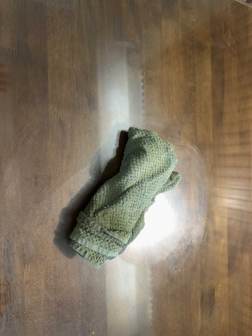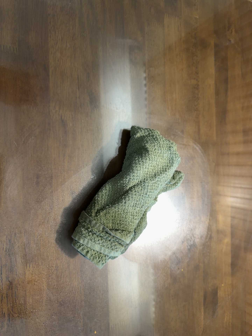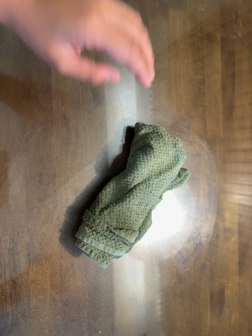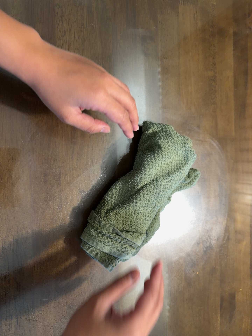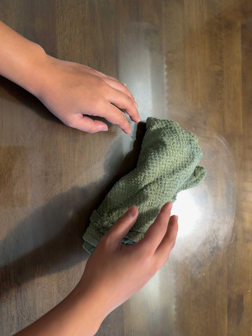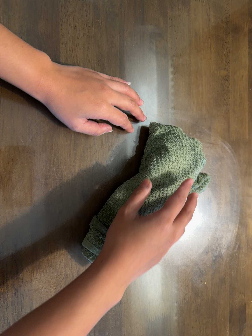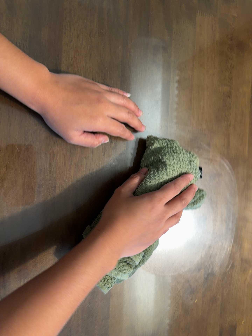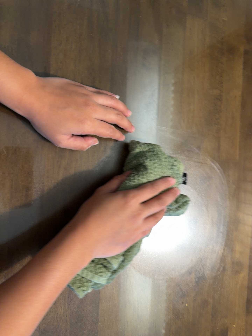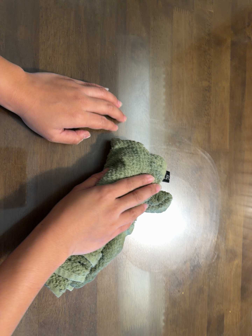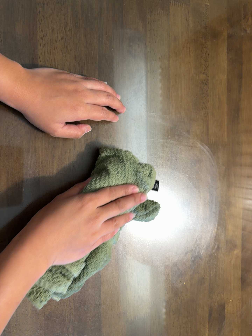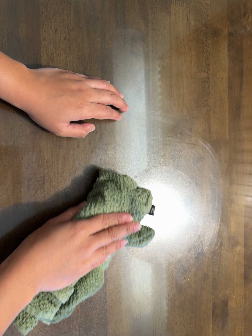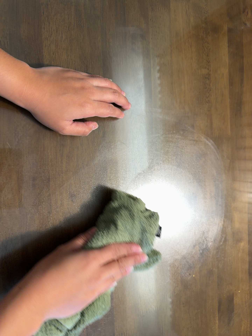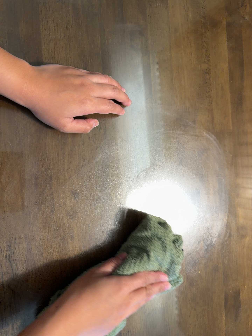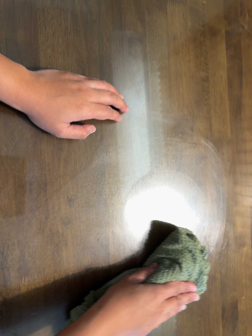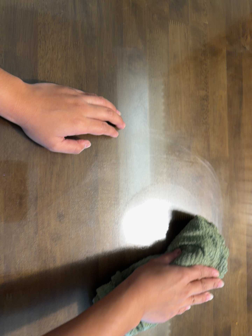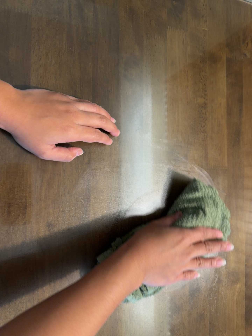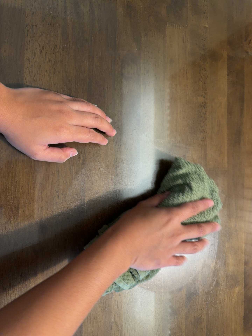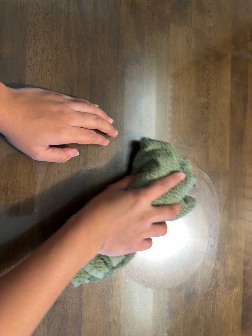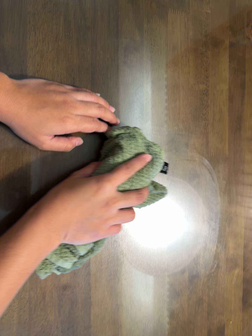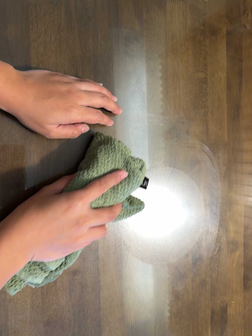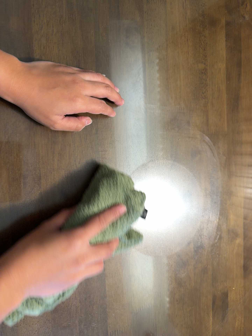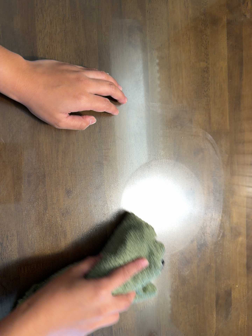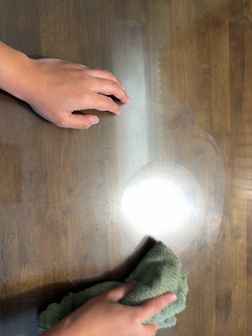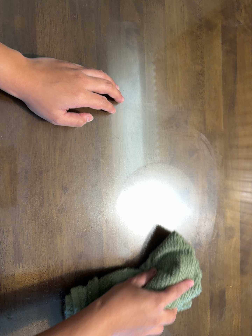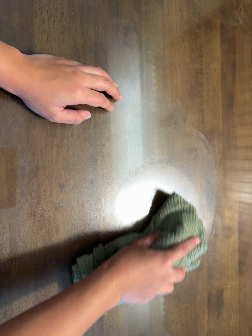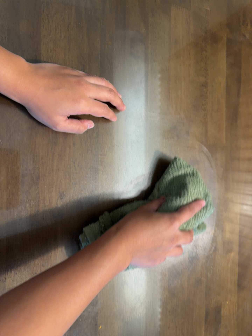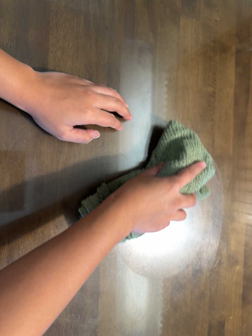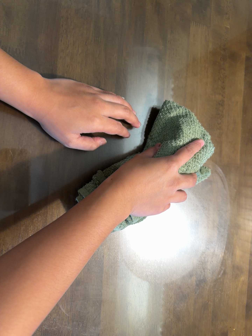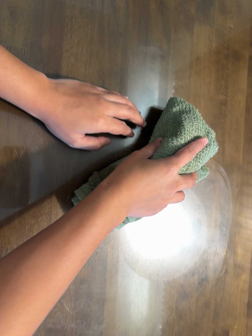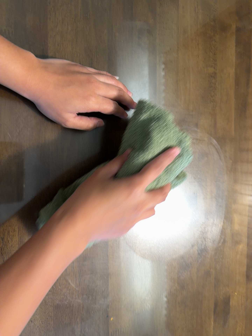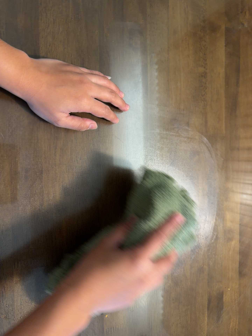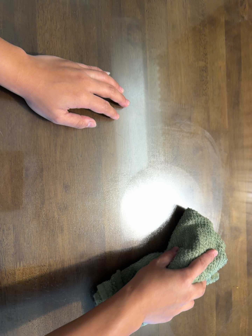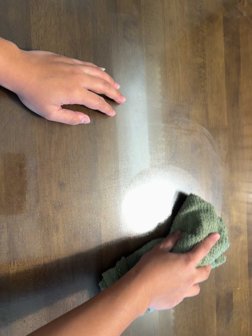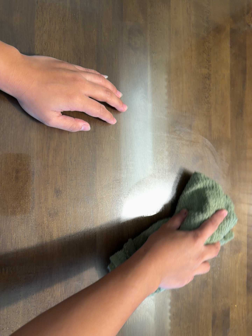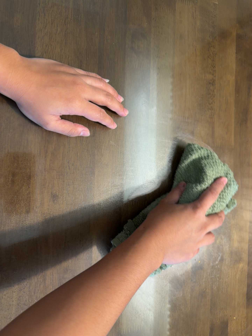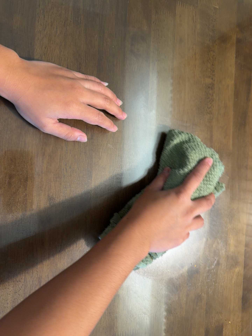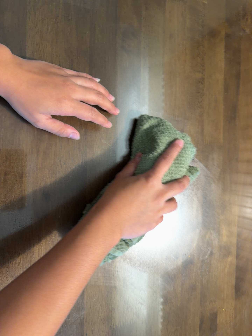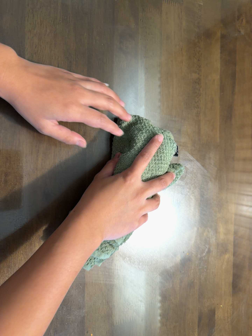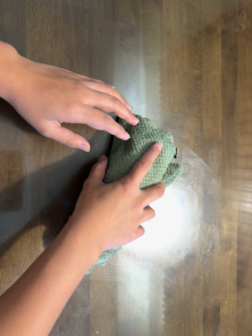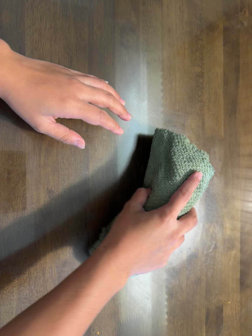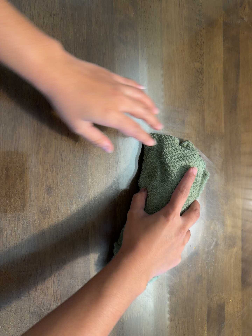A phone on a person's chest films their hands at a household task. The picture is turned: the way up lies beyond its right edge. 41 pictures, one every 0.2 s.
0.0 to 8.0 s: The camera travels to its right, about 7 cm.
The film runs backward here.
